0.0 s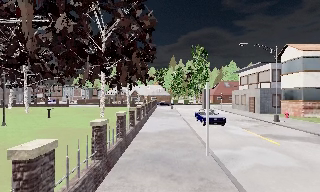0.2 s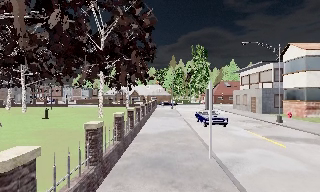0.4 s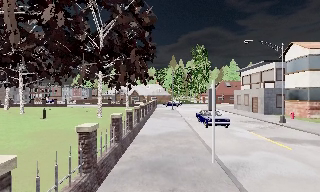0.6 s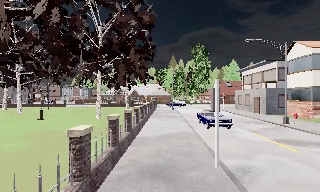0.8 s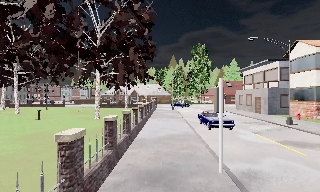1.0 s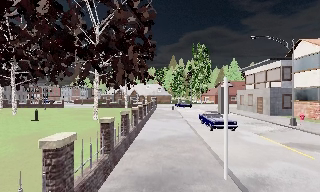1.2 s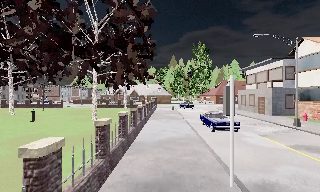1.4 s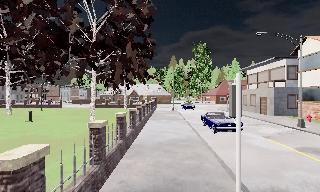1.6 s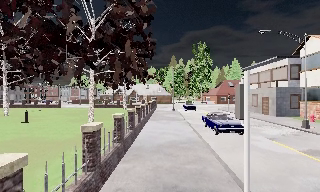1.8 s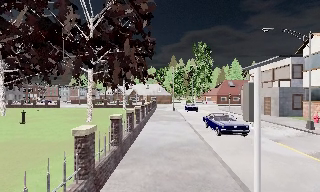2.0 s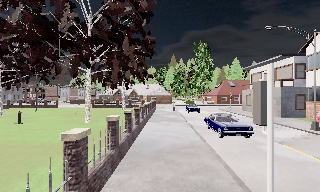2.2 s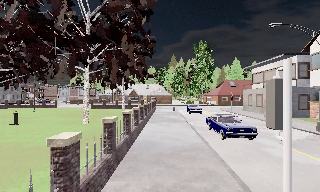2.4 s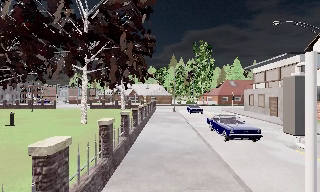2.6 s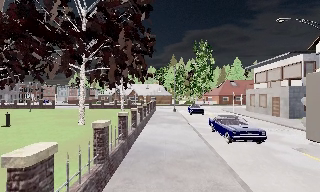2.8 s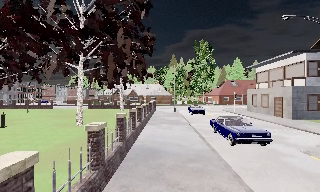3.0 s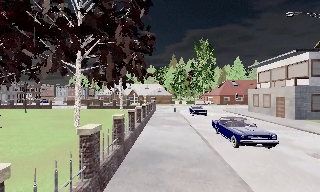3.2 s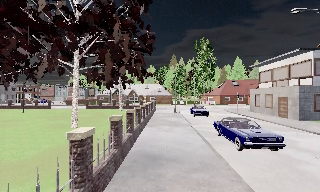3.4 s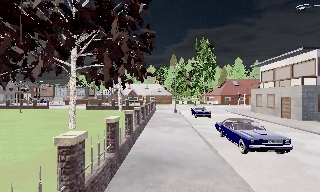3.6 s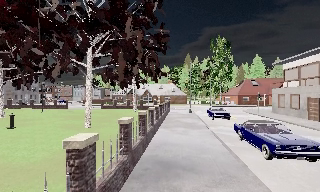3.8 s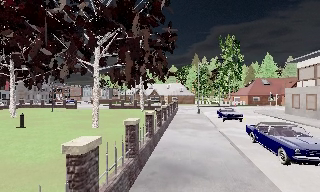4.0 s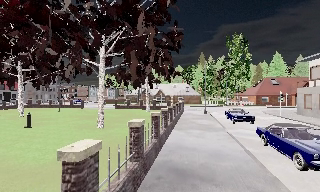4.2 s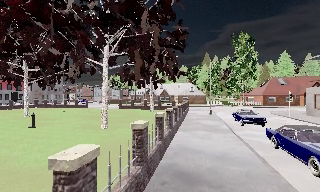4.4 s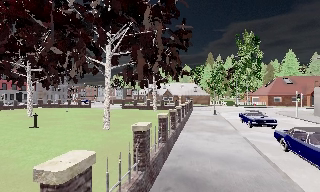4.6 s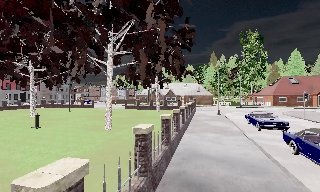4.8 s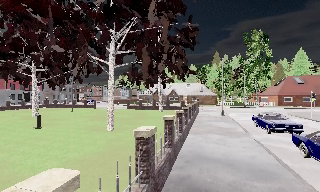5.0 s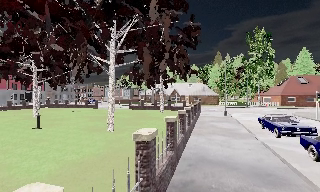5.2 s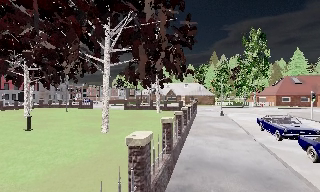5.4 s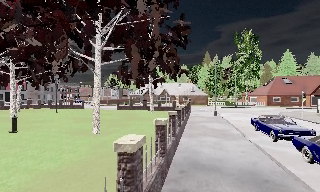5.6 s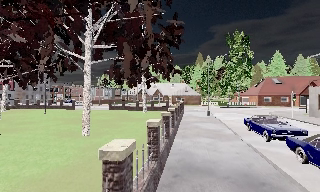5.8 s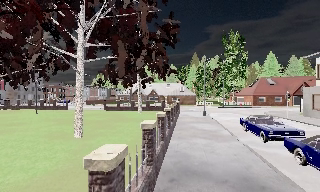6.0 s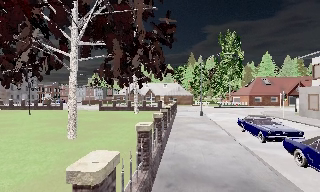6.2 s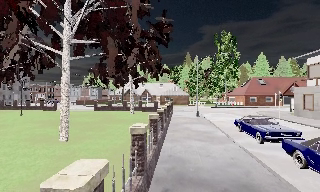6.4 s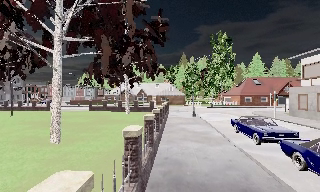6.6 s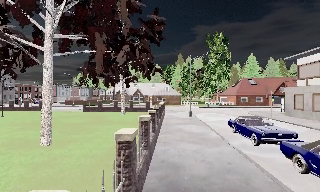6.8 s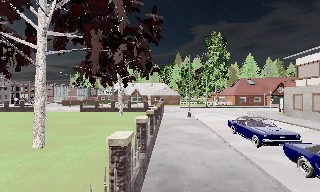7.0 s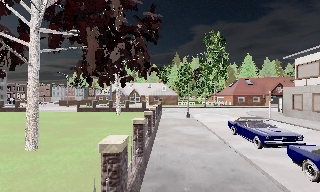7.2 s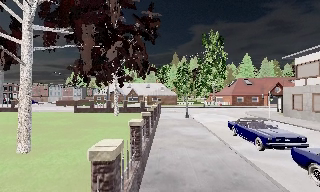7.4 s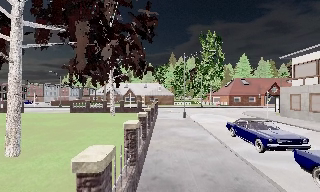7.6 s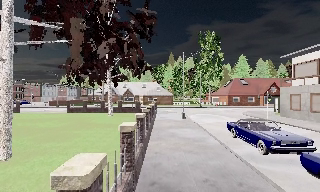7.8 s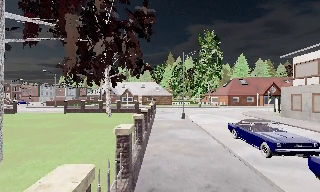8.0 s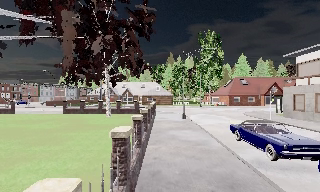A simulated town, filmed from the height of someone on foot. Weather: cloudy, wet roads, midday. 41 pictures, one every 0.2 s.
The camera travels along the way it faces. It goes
forward.
0.0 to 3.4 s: The camera travels forward, about 7 m, so what stands in front looms larger.
3.4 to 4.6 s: The camera pans to its left, which is counterclockwise from overhead, by about 15 degrees. It travels forward, about 2 m, so what stands in front looms larger.
4.6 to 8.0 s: The camera pans to its right, which is clockwise from overhead, by about 15 degrees. It travels forward, about 5 m, so what stands in front looms larger.
The film runs forward here.
